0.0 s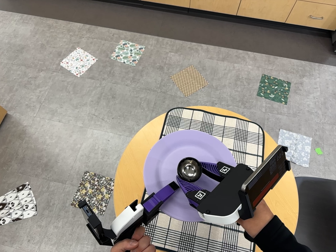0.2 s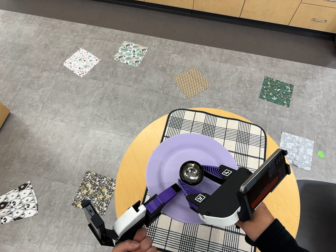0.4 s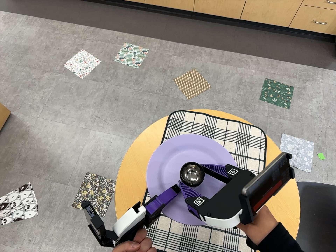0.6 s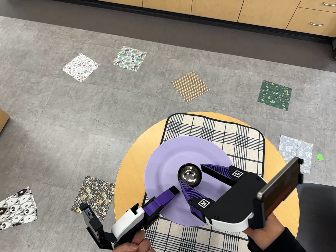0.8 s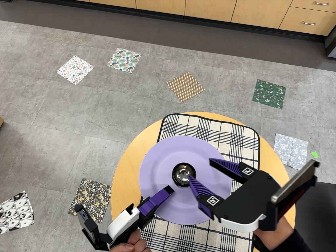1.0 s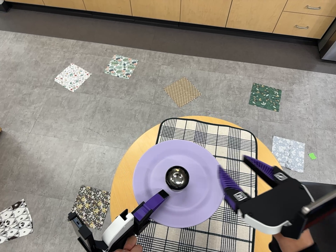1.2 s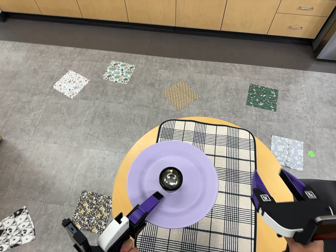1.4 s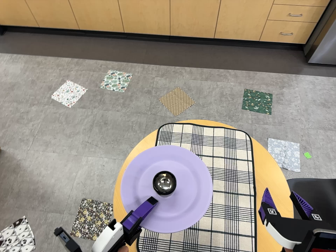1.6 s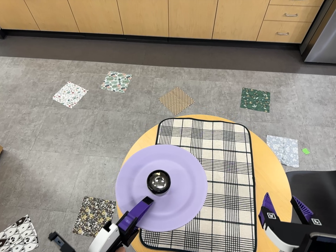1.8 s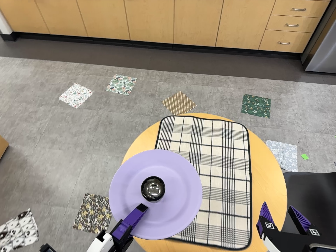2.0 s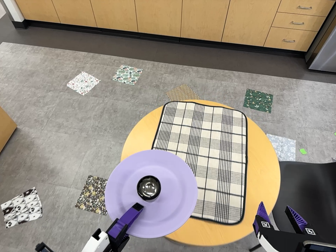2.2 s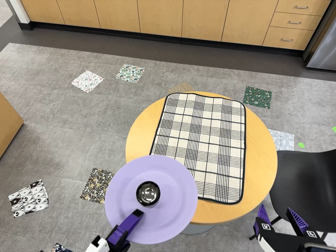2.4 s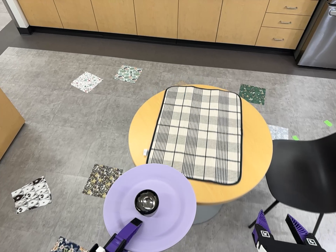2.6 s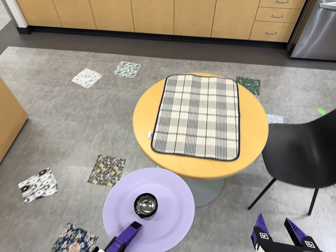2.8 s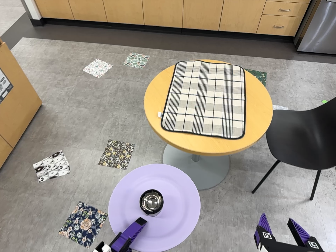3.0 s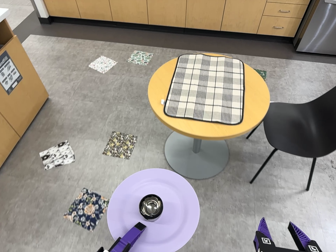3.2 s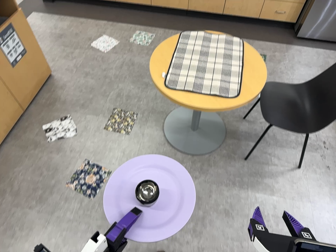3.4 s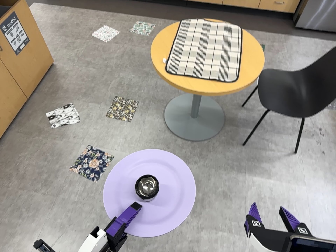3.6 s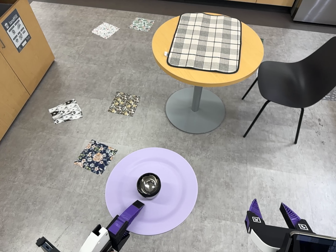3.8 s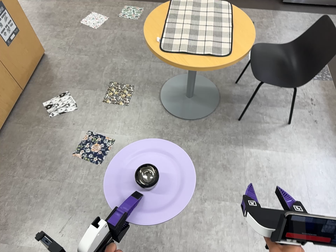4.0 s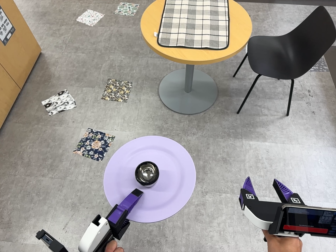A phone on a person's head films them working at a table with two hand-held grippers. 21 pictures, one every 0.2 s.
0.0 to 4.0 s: The camera travels toward the bottom of its view and backward, about 120 cm, so close, fixed things drift upward.
The film runs backward here.
